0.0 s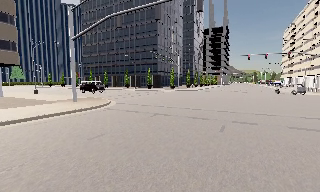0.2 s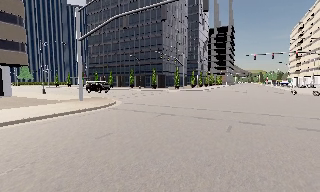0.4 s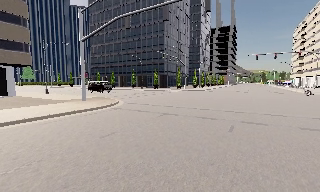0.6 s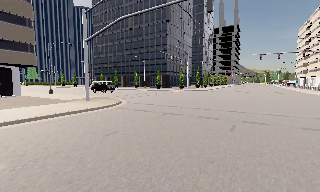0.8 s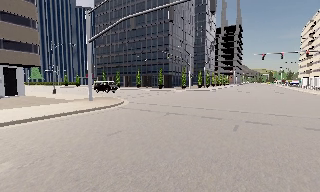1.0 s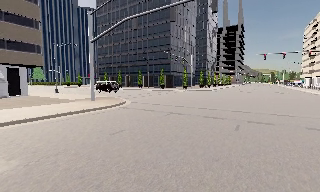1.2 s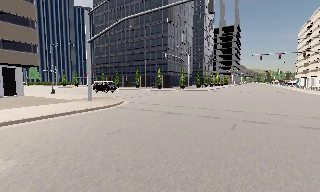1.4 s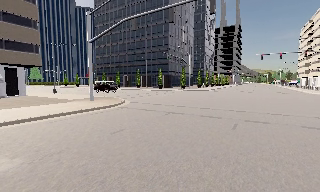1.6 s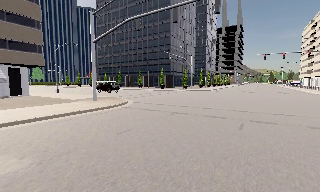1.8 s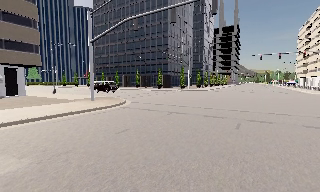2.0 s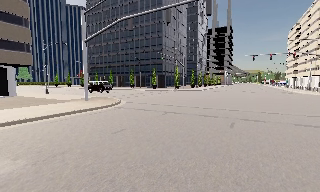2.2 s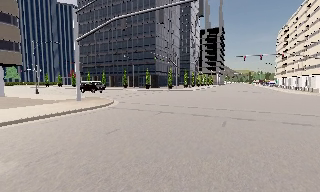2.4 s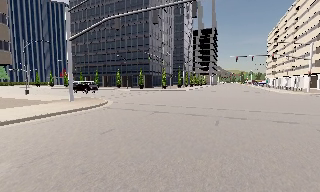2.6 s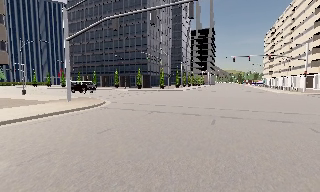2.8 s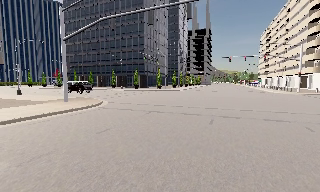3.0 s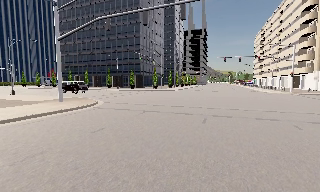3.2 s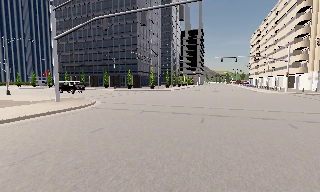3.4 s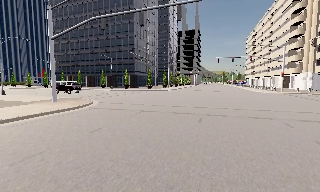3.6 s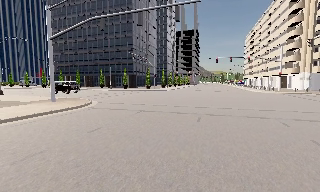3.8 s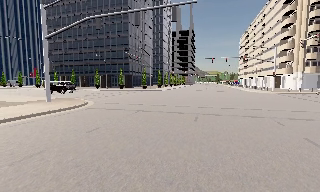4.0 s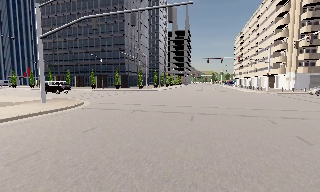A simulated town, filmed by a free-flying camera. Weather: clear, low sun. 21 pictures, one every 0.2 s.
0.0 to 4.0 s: The scene slides to the left, as the camera pans about 10 degrees to its right. It travels backward and to its left, about 1.5 m, so what stands in front gets smaller.
The film runs backward here.
